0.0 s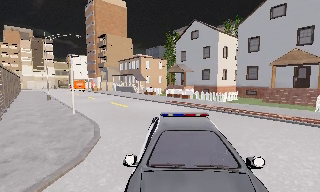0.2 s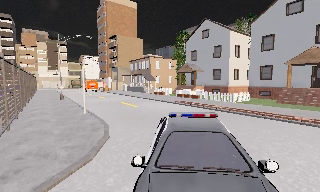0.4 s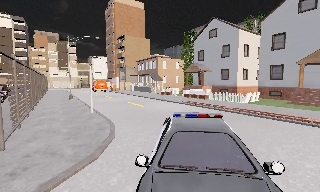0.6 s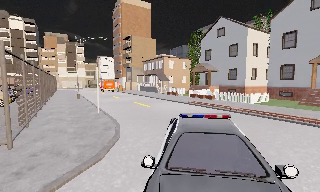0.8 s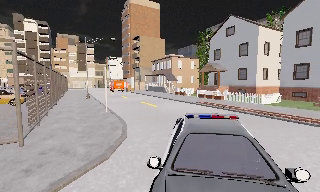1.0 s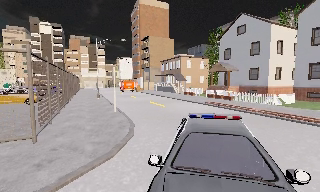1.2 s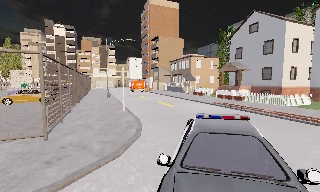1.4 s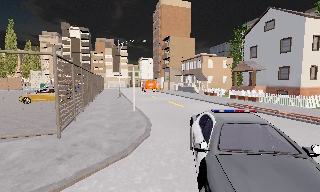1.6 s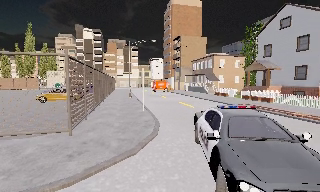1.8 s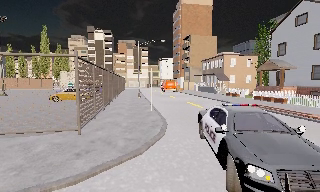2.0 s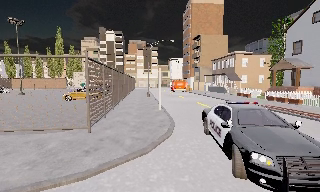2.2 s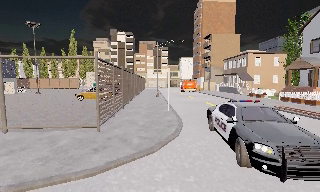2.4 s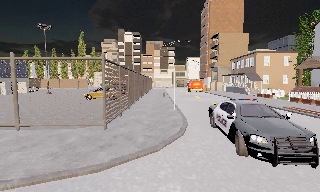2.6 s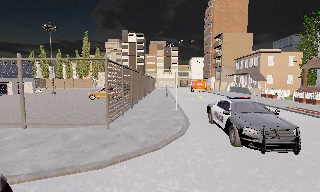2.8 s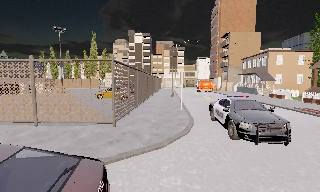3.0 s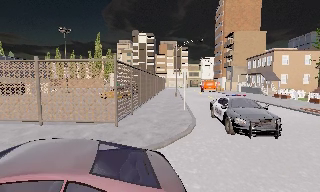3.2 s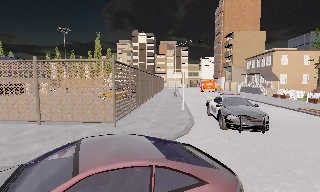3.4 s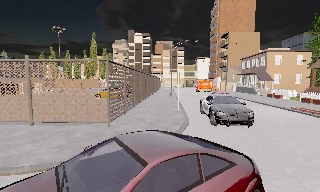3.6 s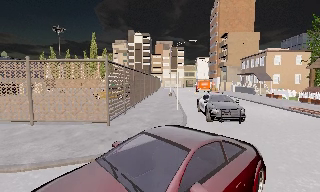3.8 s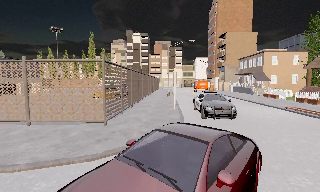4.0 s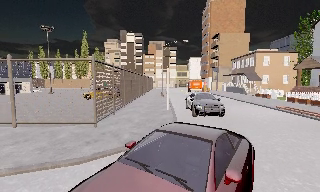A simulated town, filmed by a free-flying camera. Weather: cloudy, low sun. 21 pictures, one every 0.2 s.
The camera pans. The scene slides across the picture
to the right.
The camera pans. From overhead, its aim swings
counterclockwise.
0.0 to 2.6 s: The camera pans to its left, which is counterclockwise from overhead, by about 40 degrees. It travels to its right, about 1 m.
2.6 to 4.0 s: The camera travels to its right, about 0.5 m, so close, fixed things drift to the left.
The film runs backward here.
